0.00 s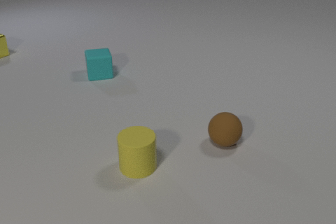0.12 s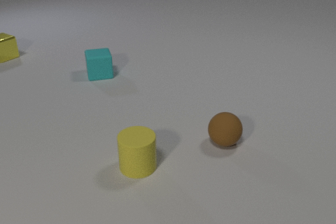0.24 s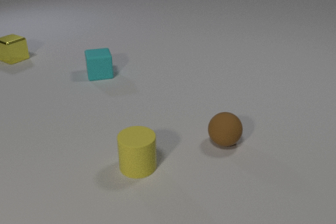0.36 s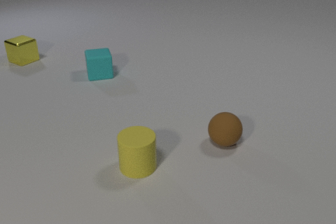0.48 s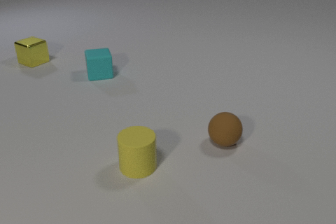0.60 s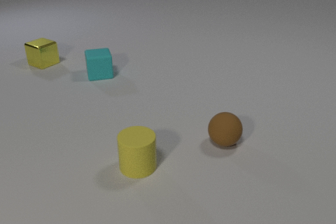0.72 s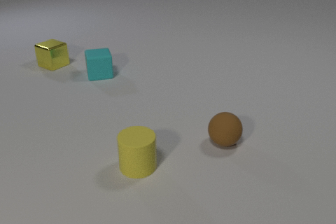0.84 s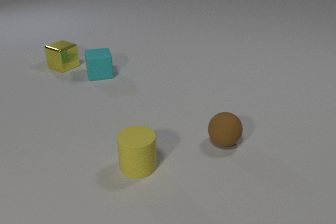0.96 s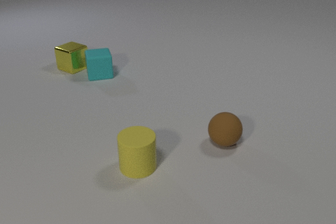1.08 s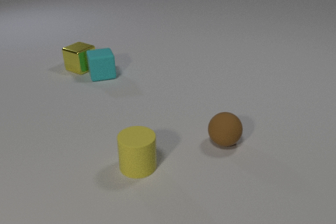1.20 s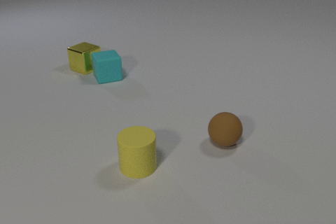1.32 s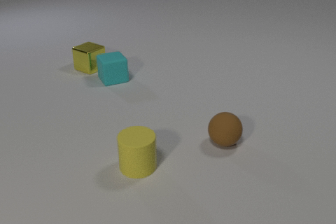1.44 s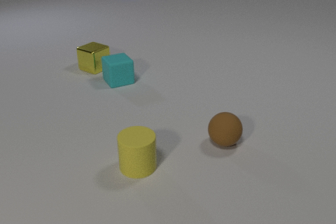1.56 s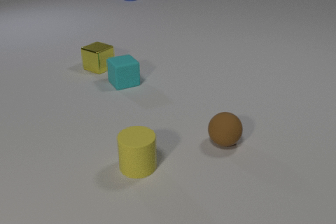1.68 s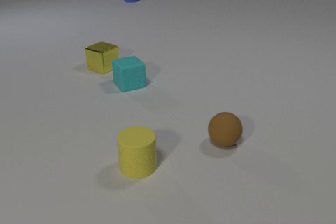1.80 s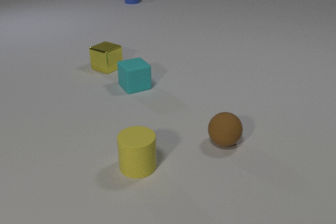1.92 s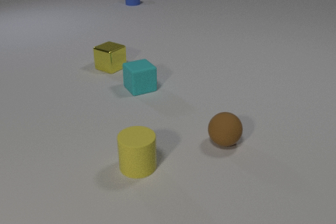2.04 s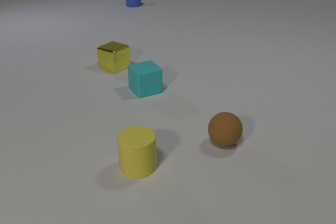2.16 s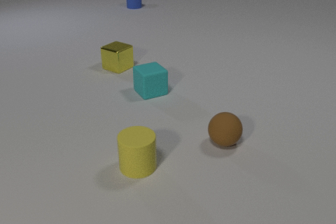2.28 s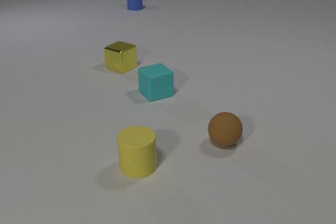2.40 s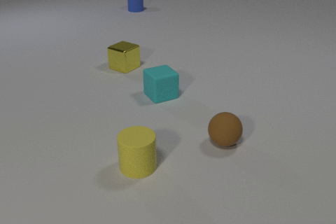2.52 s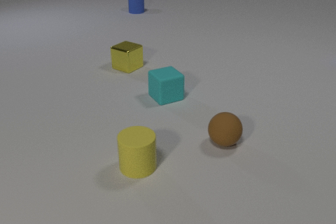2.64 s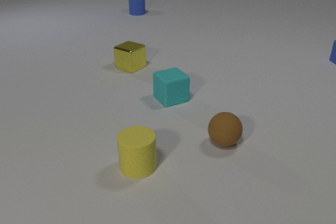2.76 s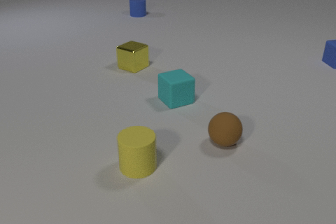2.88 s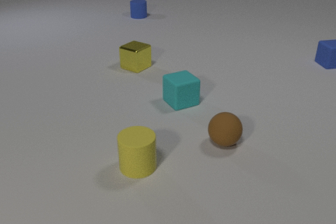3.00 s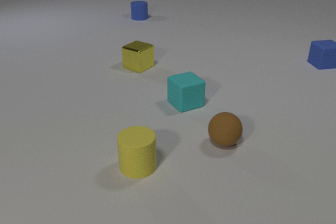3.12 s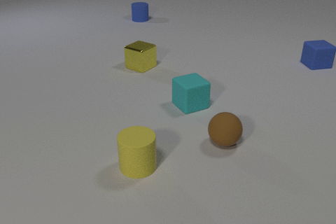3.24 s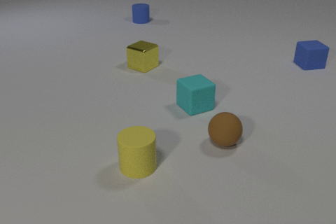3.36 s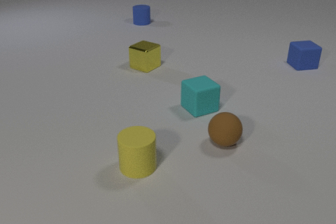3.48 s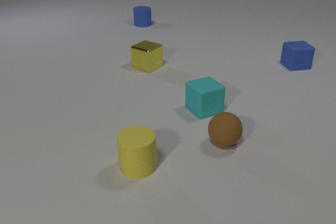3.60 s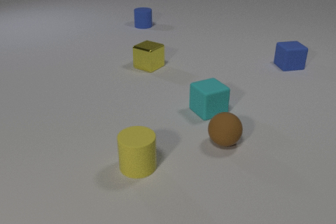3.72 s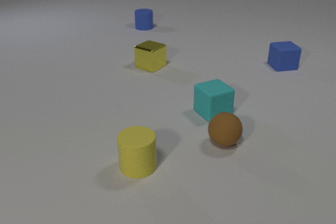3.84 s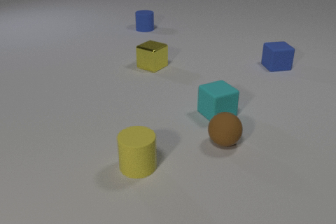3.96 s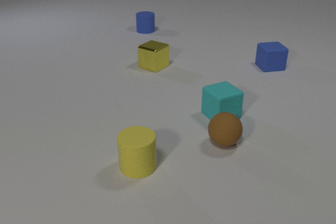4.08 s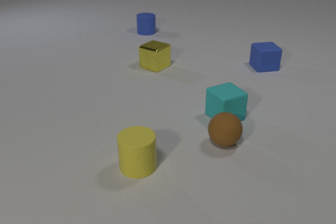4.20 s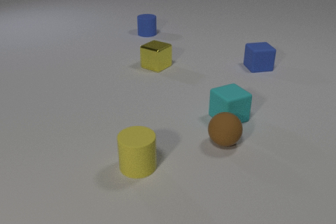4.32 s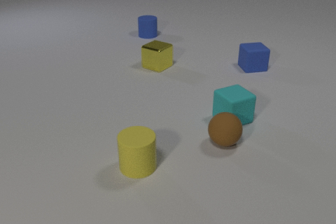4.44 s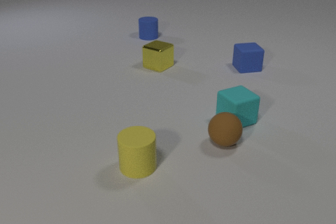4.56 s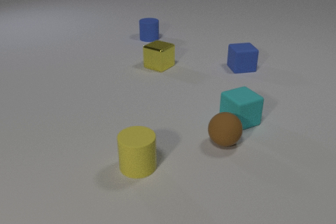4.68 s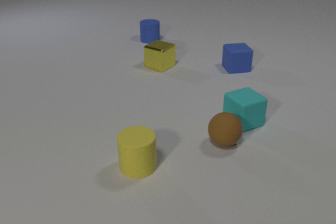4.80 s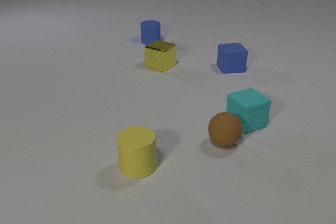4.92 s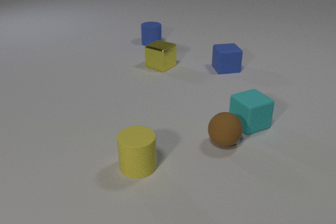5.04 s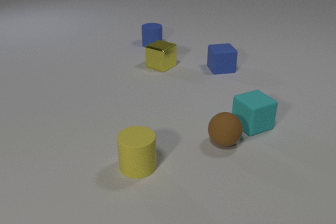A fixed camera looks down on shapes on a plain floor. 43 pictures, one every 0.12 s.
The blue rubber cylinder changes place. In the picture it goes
toward the camera.
The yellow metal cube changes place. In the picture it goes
to the right.
0.00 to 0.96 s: The yellow metal cube slides to the right and toward the camera.
0.96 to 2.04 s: The yellow metal cube slides to the right. The cyan rubber cube slides to the right and toward the camera. The blue rubber cylinder comes in at the top edge, slides toward the camera. The yellow metal cube and the cyan rubber cube collide.
2.04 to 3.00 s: The yellow metal cube slides to the right. The cyan rubber cube slides to the right and toward the camera. The blue rubber cylinder slides toward the camera. The blue rubber cube comes in at the right edge, slides to the left and toward the camera.
3.00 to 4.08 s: The yellow metal cube slides to the right. The cyan rubber cube slides to the right and toward the camera. The blue rubber cylinder slides toward the camera. The blue rubber cube slides to the left and toward the camera.
4.08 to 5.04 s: The yellow metal cube slides to the right. The cyan rubber cube slides to the right and toward the camera. The blue rubber cylinder slides toward the camera. The blue rubber cube slides to the left.
What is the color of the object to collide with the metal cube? cyan.
How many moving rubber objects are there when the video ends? 3.
How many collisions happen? 1.
